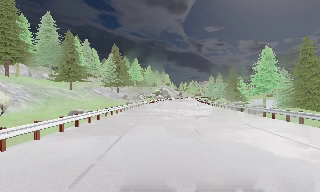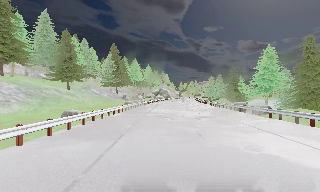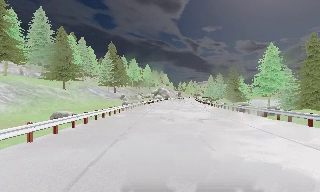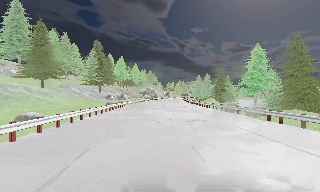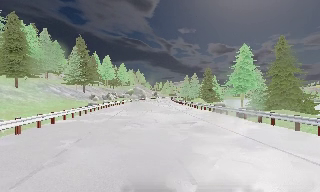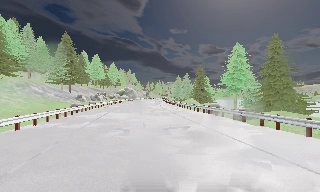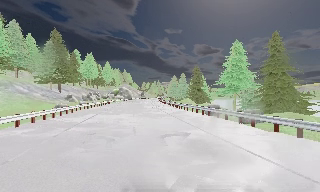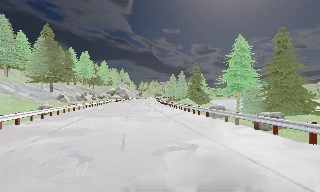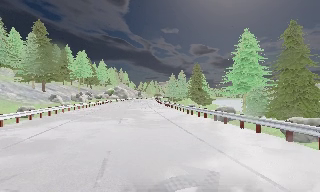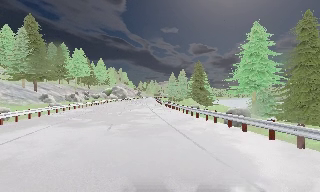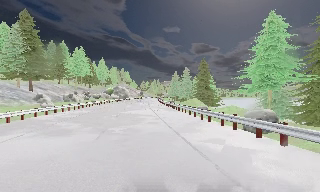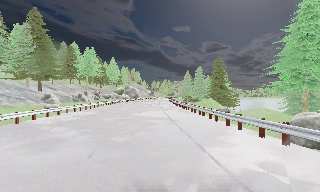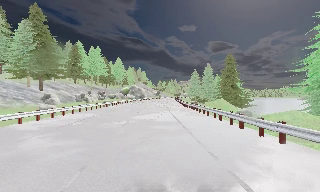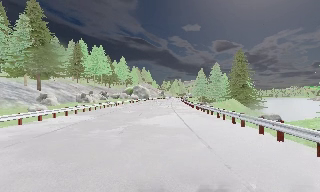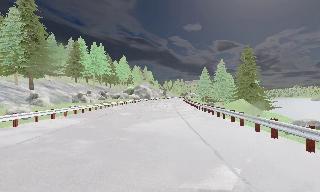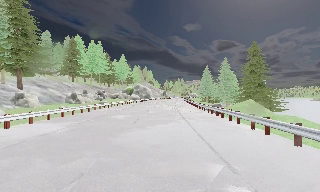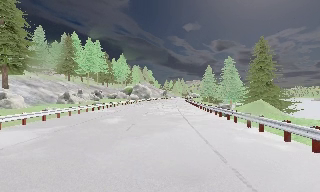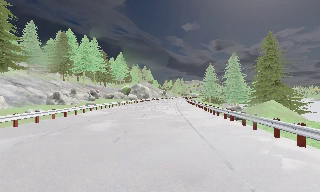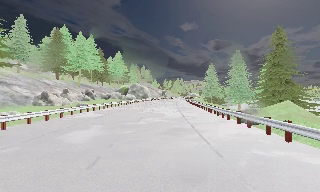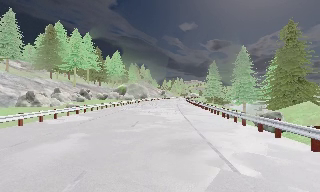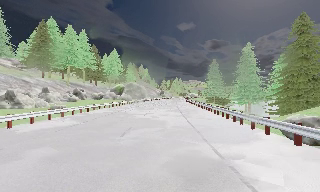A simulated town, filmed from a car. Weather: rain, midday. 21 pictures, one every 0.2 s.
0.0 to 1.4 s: The scene slides to the left, as the camera pans about 15 degrees to its right. It travels forward, about 9 m, so what stands in front looms larger. It gains speed.
1.4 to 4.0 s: The camera travels forward, about 30 m, so what stands in front looms larger.
The film runs forward here.
